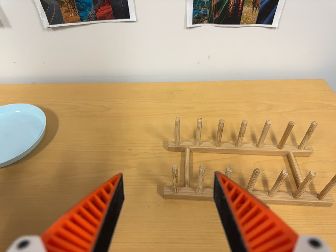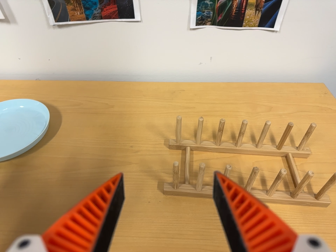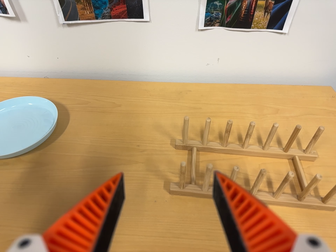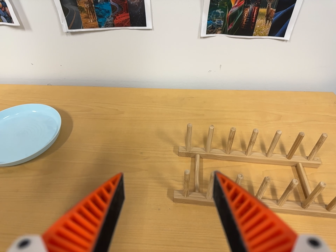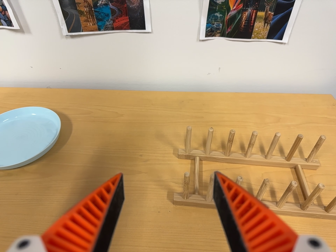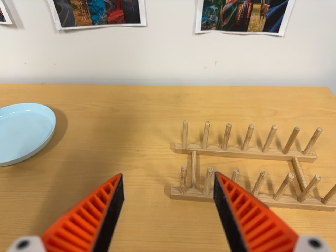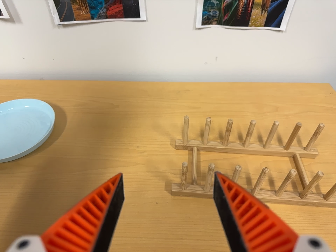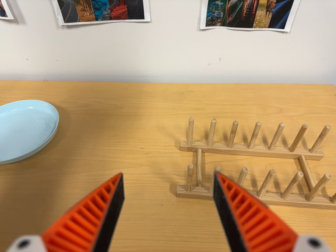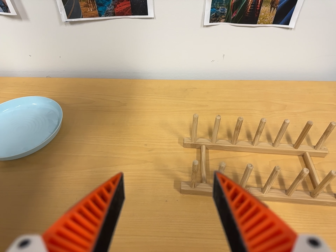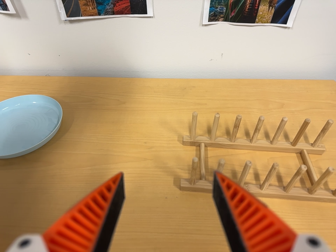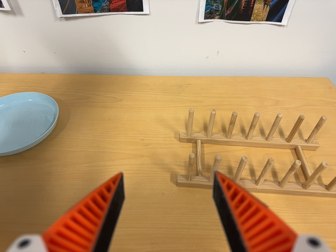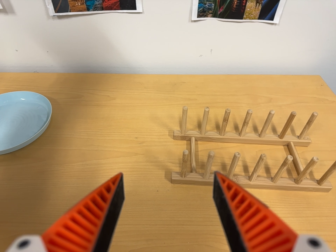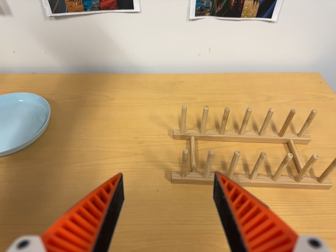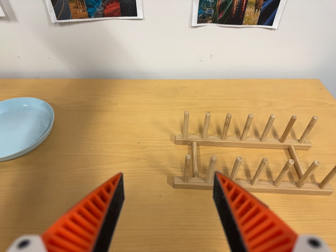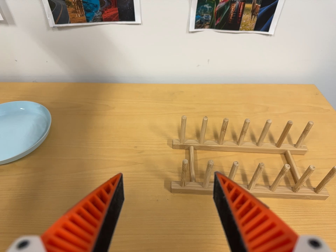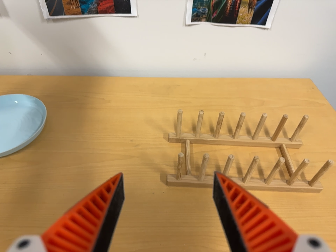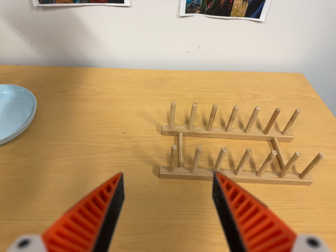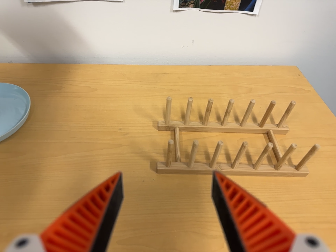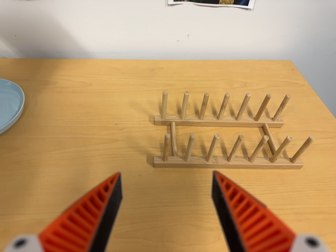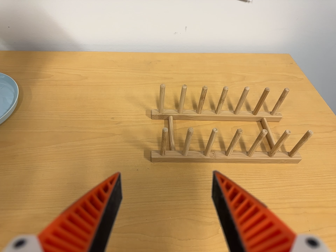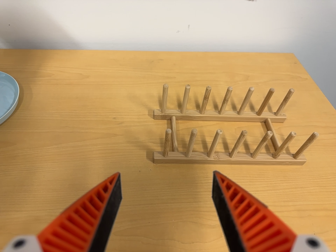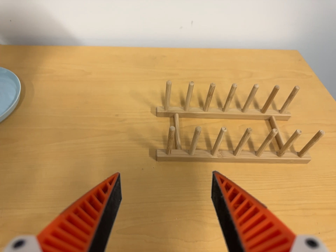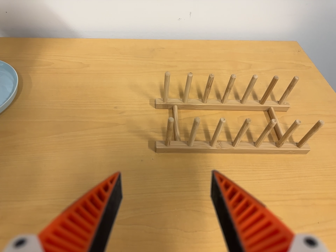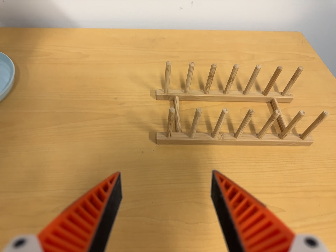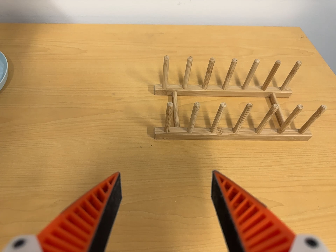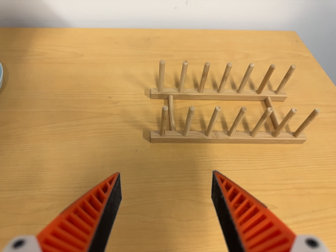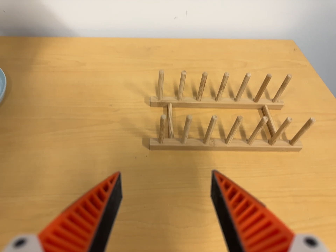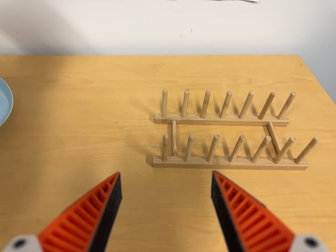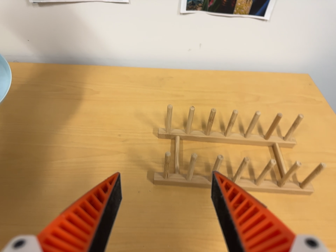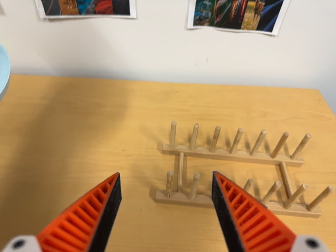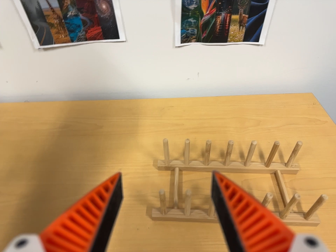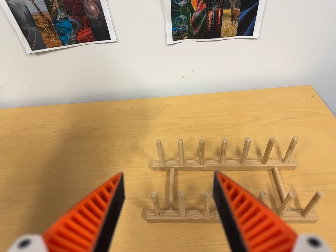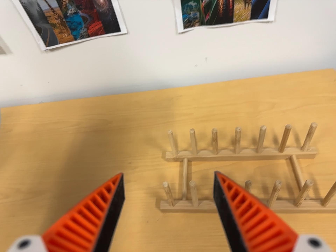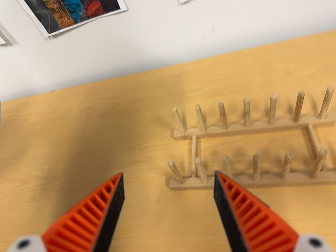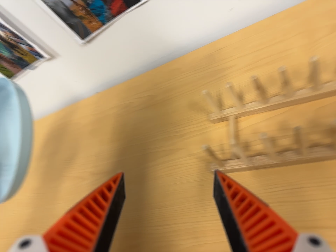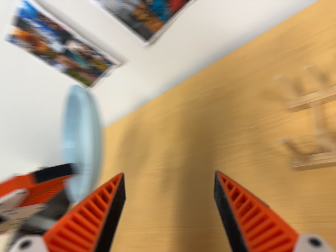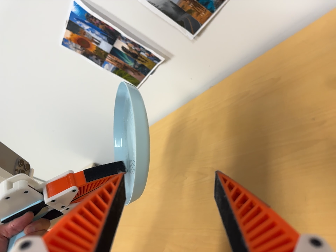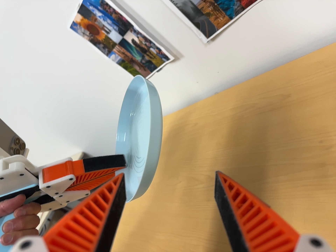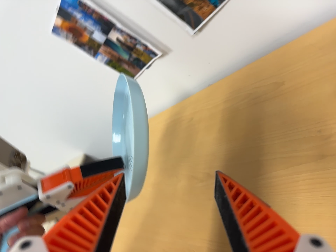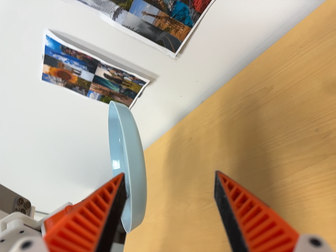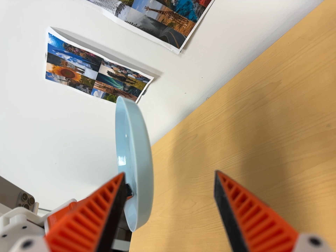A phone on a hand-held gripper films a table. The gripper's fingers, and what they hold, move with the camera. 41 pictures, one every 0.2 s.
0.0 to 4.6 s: The camera travels to its left, about 6 cm. Its aim tips toward the bottom of its view by about 10 degrees, and the scene shifts upward.
4.6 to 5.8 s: The camera travels toward the top of its view, about 6 cm, so close, fixed things drift downward.
5.8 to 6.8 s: The camera pans to its left by about 25 degrees. It travels to its right, about 14 cm. Its aim tips toward the bottom of its view by about 10 degrees, and the scene shifts upward. It rolls about its line of sight by about 20 degrees, and the scene rotates counterclockwise.
6.8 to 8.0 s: The scene slides to the right, as the camera pans about 30 degrees to its left. It travels forward, about 10 cm, so what stands in front looms larger. It rolls about its line of sight by about 10 degrees, and the scene rotates counterclockwise.
The film runs forward here.
